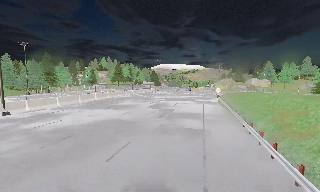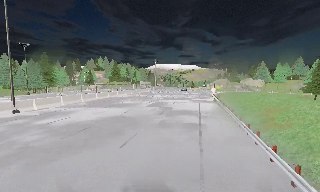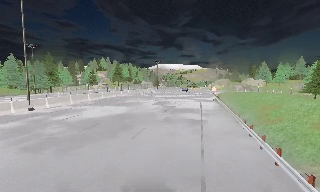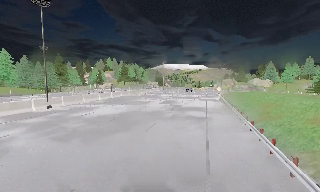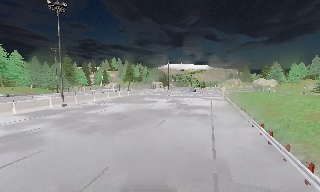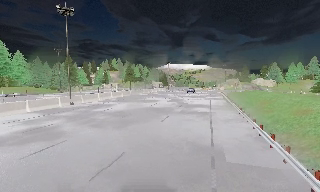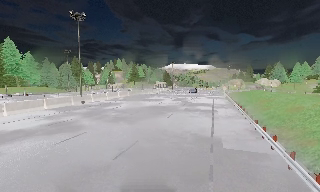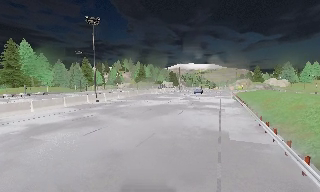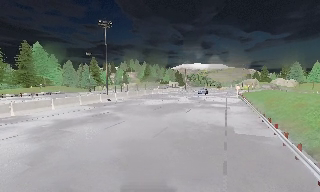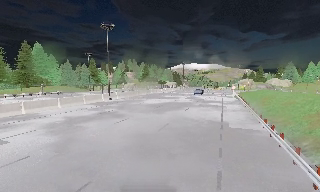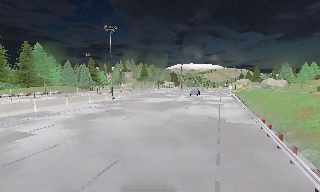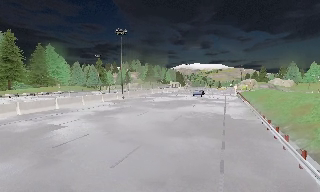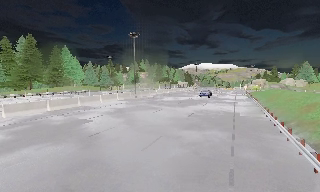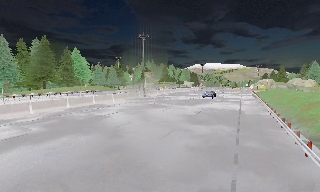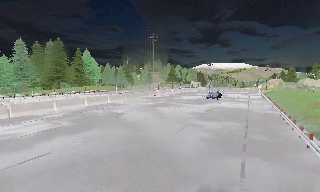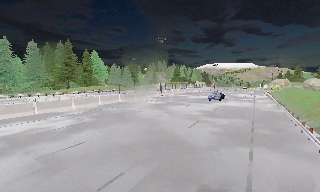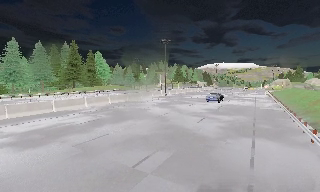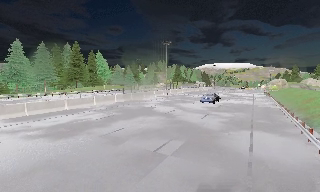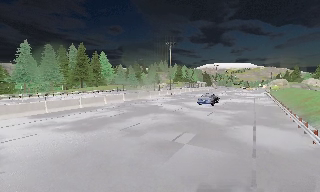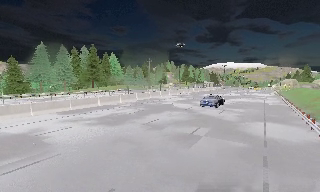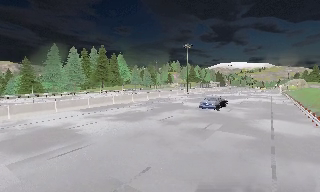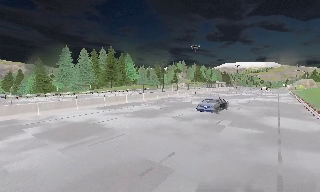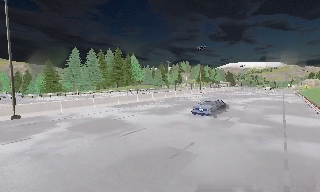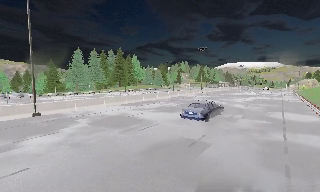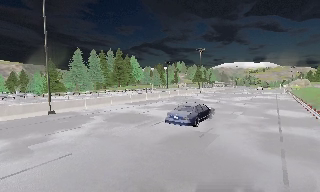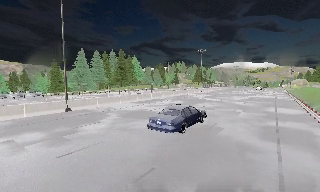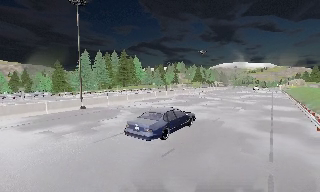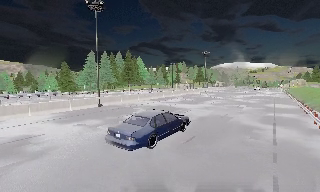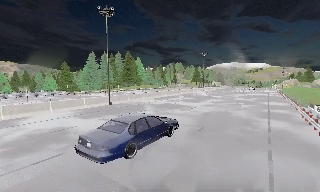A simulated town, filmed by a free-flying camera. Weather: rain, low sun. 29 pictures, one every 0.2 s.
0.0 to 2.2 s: The camera travels backward, about 14 m, so what stands in front gets smaller.
2.2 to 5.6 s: The camera pans to its left, which is counterclockwise from overhead, by about 10 degrees. It travels backward and to its left, about 25 m, so what stands in front gets smaller.
The film runs backward here.
